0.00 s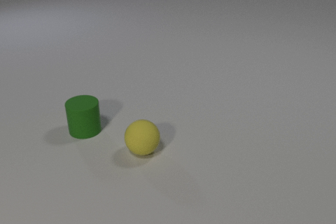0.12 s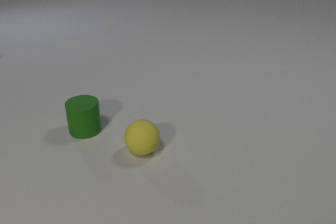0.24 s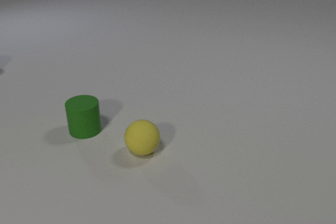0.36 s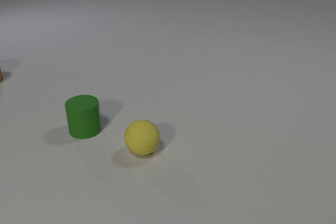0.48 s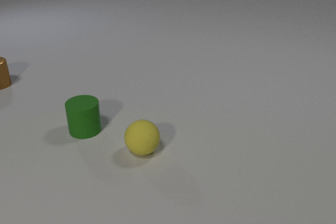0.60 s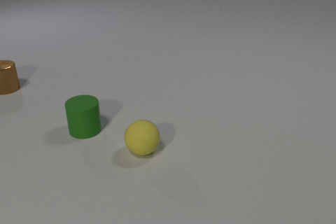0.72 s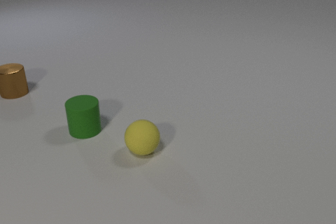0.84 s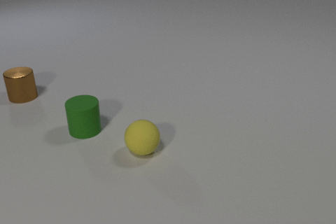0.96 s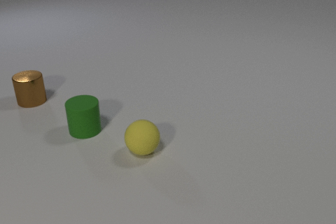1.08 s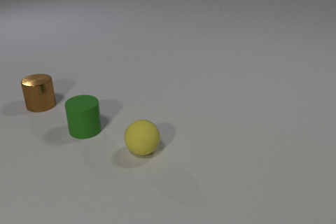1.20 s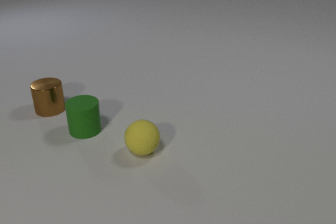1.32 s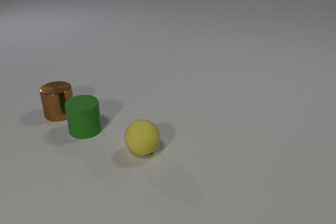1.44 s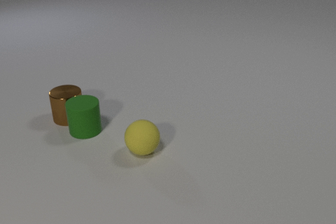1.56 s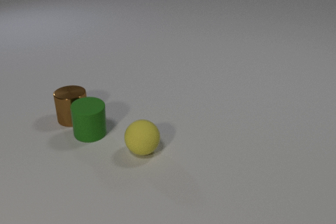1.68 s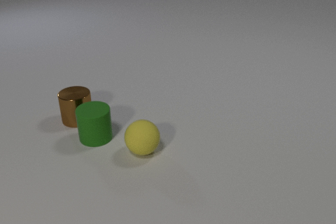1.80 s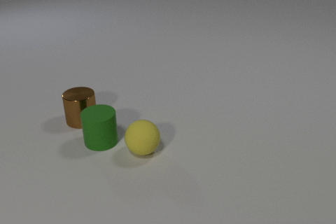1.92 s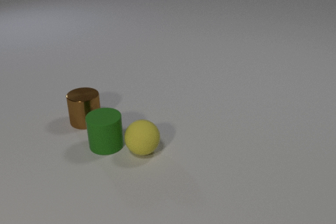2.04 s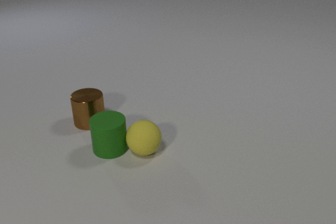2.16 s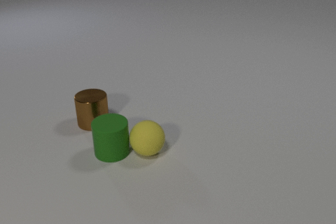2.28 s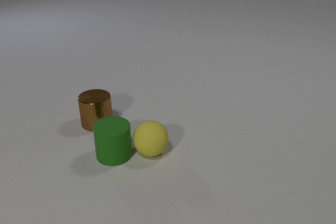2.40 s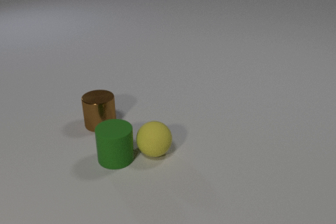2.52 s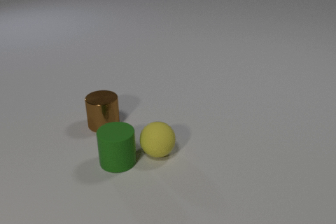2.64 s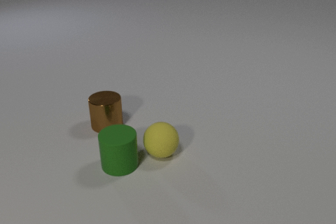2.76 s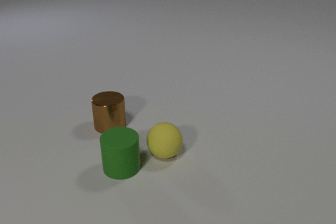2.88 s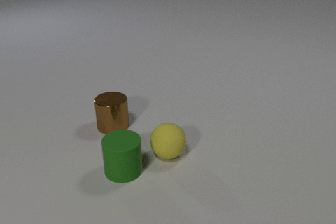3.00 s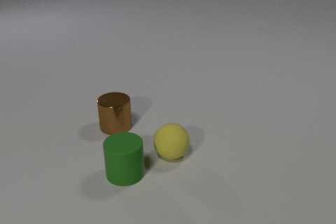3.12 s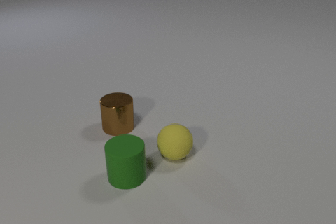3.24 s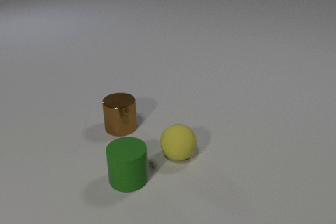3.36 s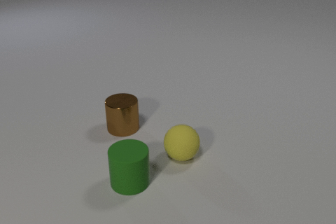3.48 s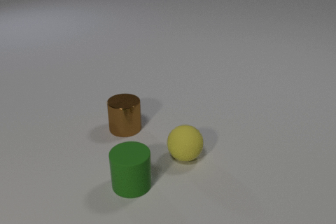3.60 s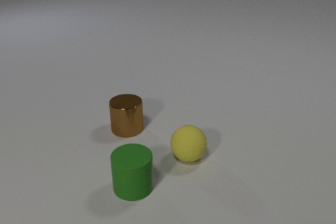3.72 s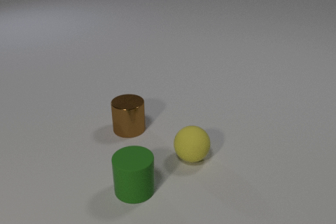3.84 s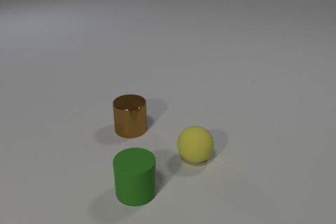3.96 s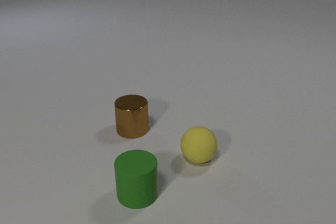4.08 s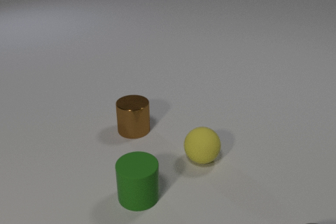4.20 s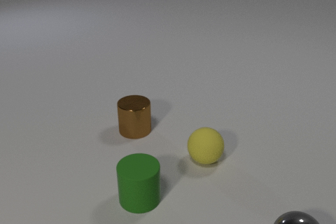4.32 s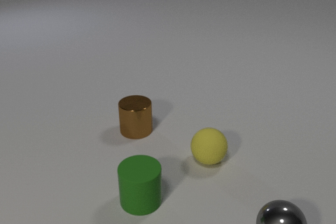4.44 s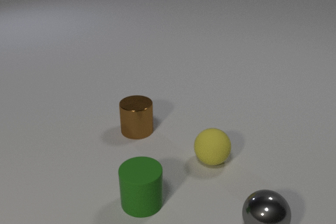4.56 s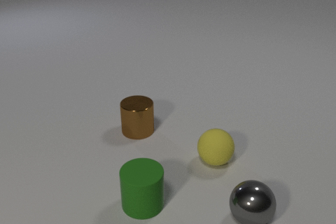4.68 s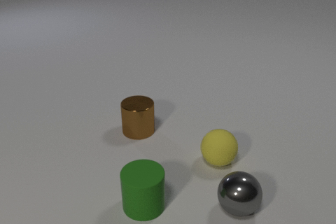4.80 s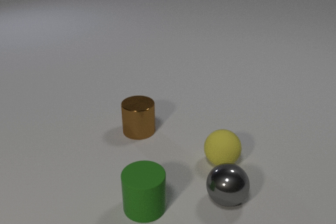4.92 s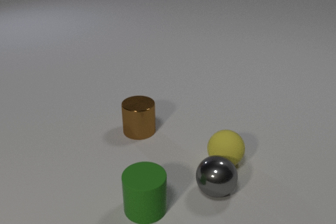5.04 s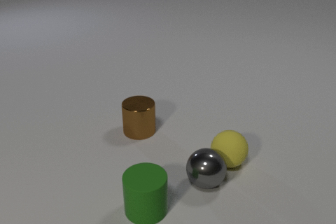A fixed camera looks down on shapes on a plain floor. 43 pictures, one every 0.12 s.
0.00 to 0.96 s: The brown metal cylinder comes in at the left edge, slides toward the camera and to the right.
0.96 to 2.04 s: The brown metal cylinder slides toward the camera and to the right. The green rubber cylinder slides toward the camera and to the right. The brown metal cylinder and the green rubber cylinder collide. The green rubber cylinder and the yellow rubber sphere collide.
2.04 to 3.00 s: The brown metal cylinder slides to the right and toward the camera. The green rubber cylinder slides toward the camera. The yellow rubber sphere rolls to the right.
3.00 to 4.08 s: The brown metal cylinder slides to the right and toward the camera. The green rubber cylinder slides toward the camera. The yellow rubber sphere rolls to the right.
4.08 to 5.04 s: The green rubber cylinder slides toward the camera. The yellow rubber sphere rolls to the right. The gray metal sphere rolls to the left and away from the camera.
What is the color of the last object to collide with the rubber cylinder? yellow.
Are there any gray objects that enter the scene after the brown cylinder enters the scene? yes.
How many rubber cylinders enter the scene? 0.
